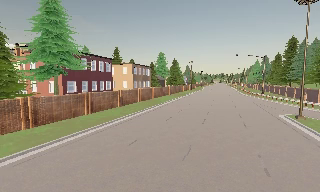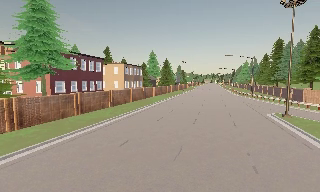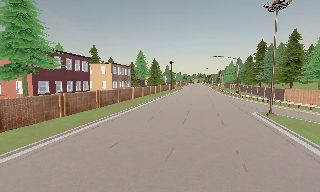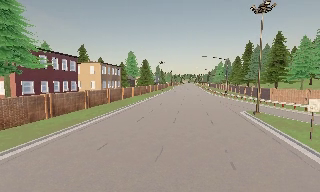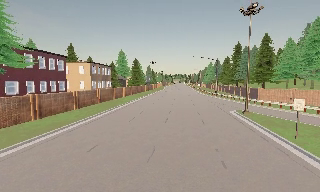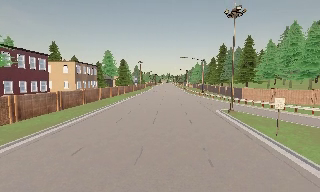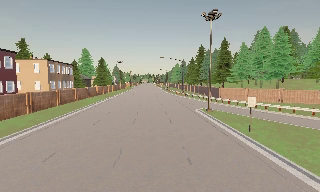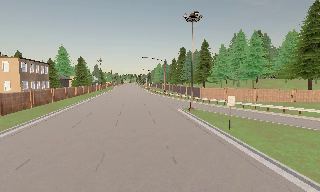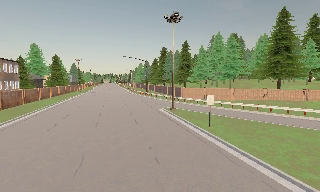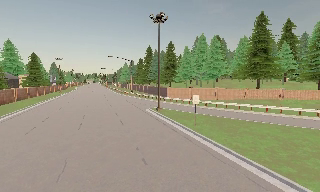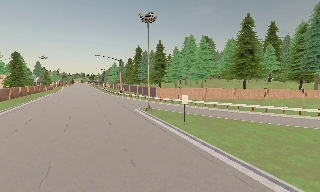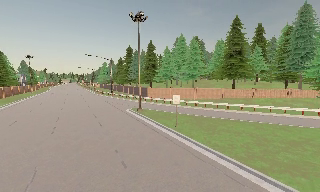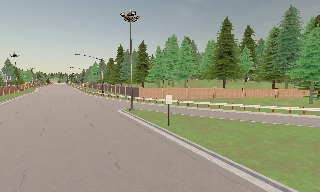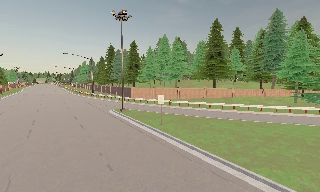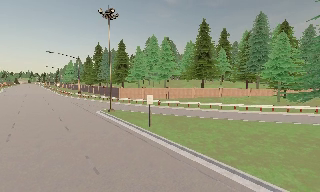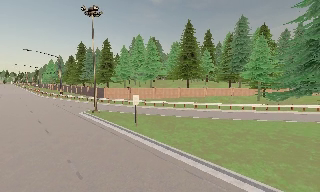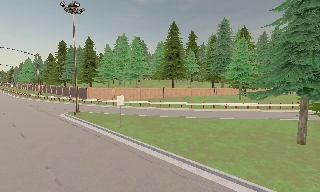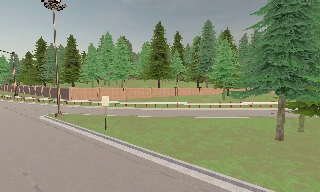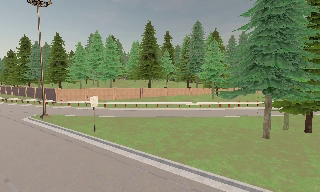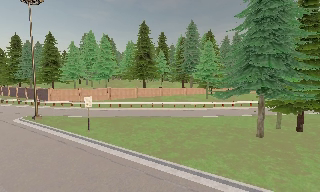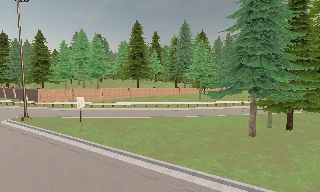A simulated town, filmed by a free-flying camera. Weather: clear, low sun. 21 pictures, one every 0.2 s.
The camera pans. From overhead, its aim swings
clockwise.
The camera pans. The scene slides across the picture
to the left.
0.0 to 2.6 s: The camera pans to its right, which is clockwise from overhead, by about 55 degrees. It travels forward, about 1 m.
2.6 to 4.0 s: The camera pans to its right, which is clockwise from overhead, by about 25 degrees. It travels forward, about 0.5 m, so what stands in front looms larger.
The film runs forward here.
